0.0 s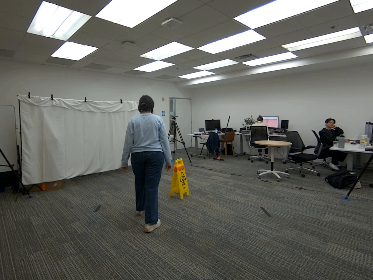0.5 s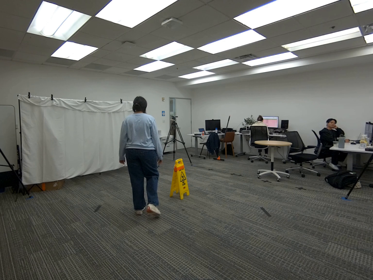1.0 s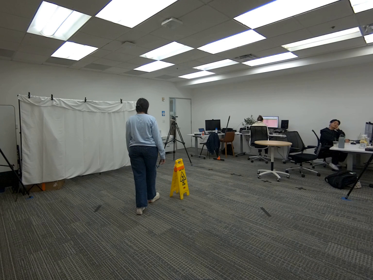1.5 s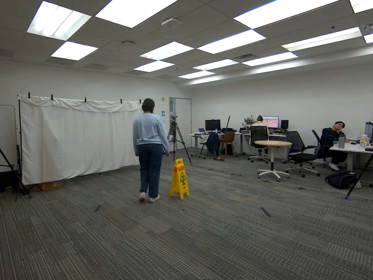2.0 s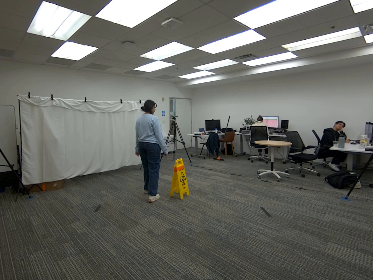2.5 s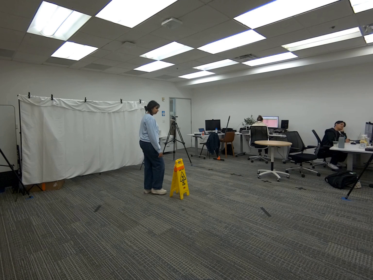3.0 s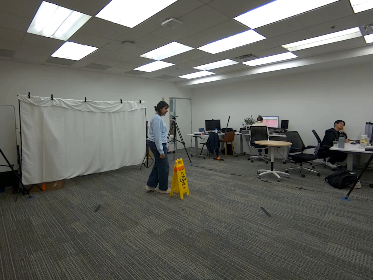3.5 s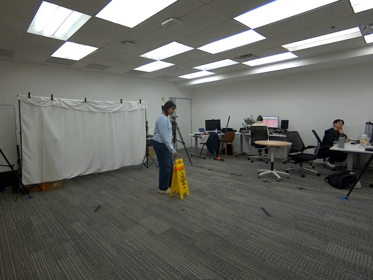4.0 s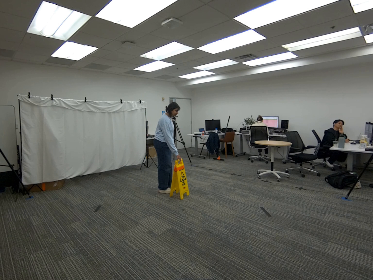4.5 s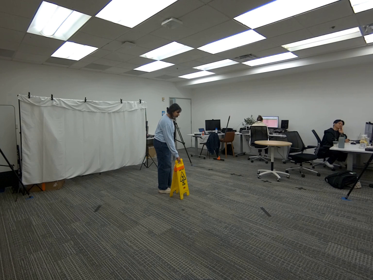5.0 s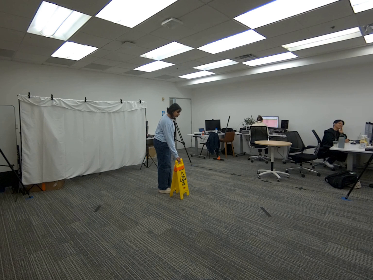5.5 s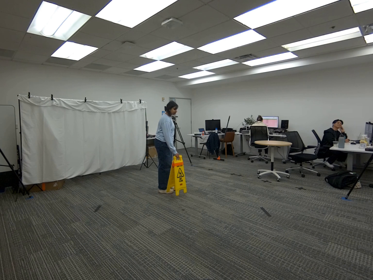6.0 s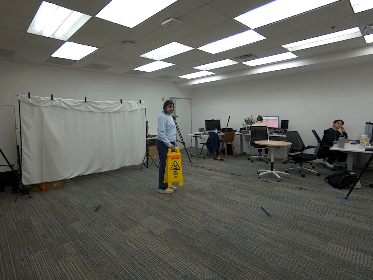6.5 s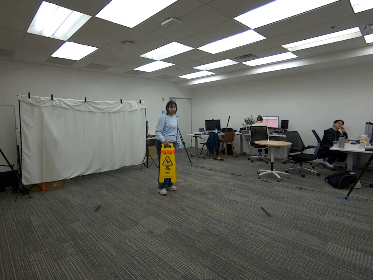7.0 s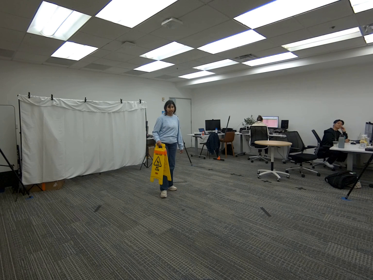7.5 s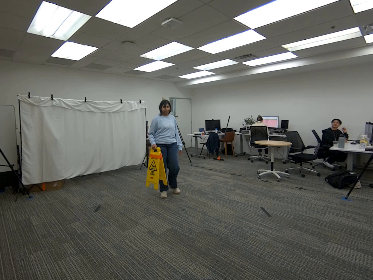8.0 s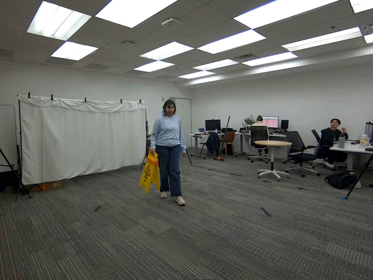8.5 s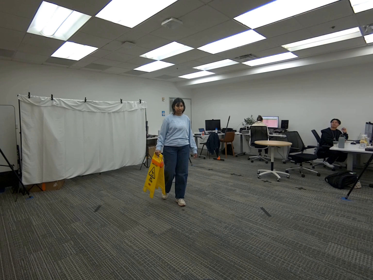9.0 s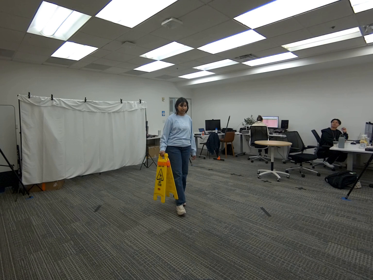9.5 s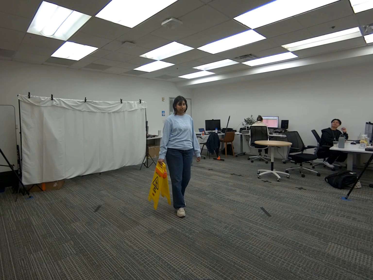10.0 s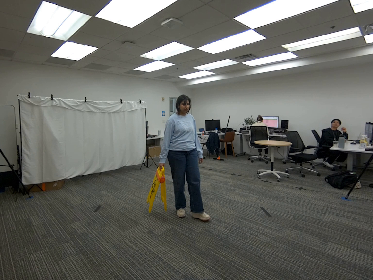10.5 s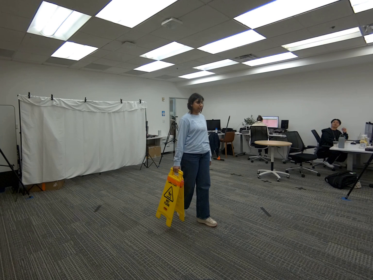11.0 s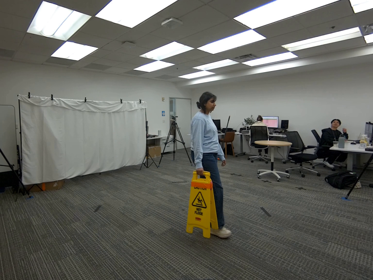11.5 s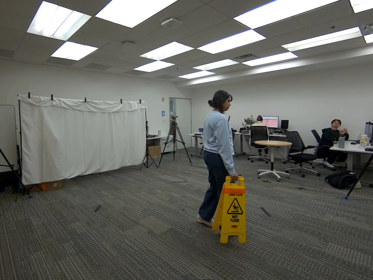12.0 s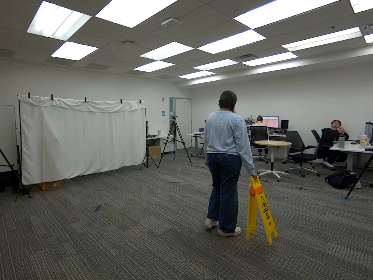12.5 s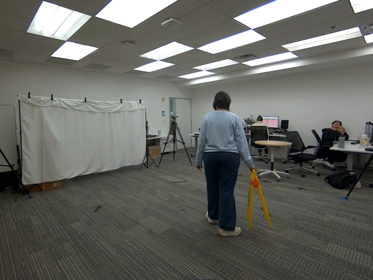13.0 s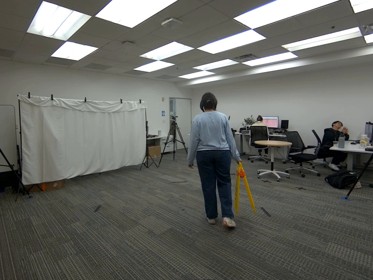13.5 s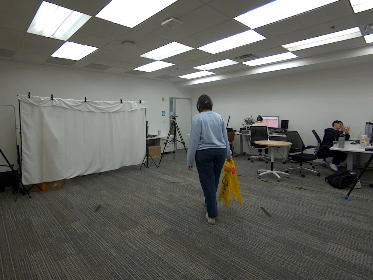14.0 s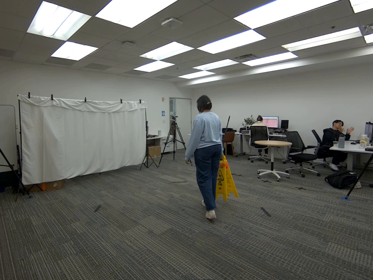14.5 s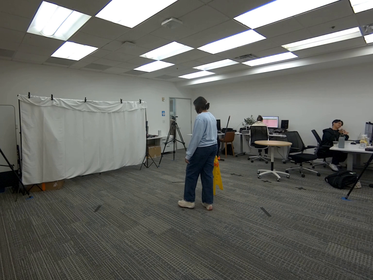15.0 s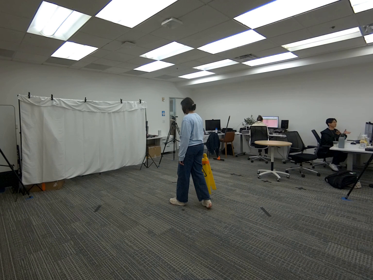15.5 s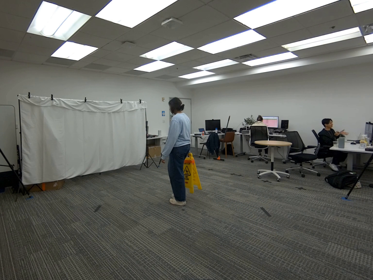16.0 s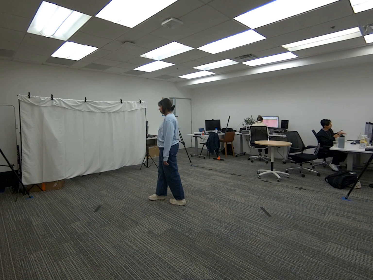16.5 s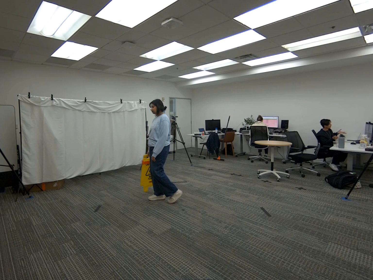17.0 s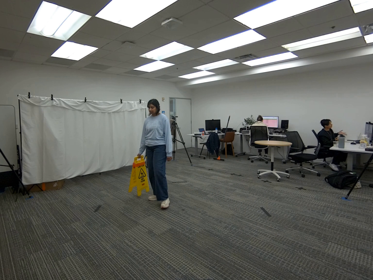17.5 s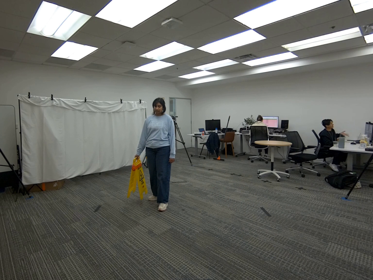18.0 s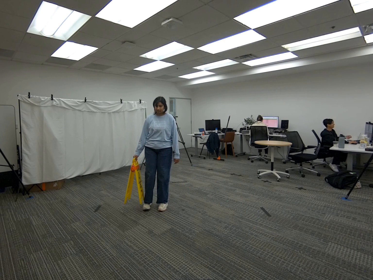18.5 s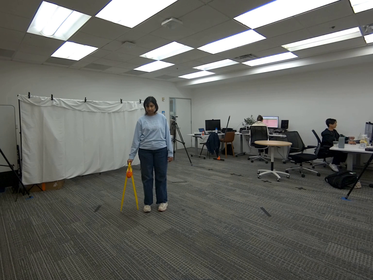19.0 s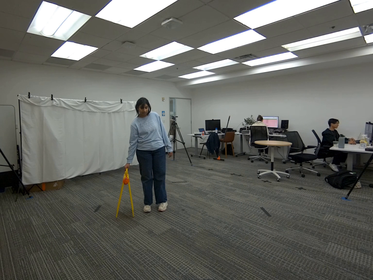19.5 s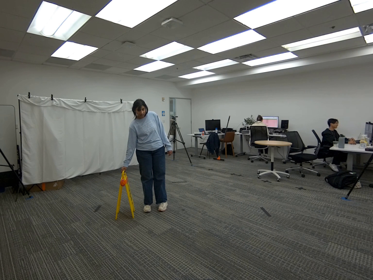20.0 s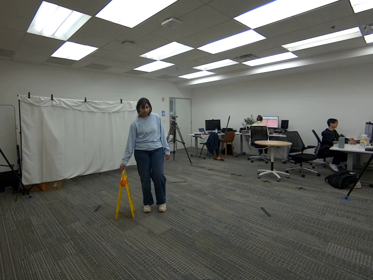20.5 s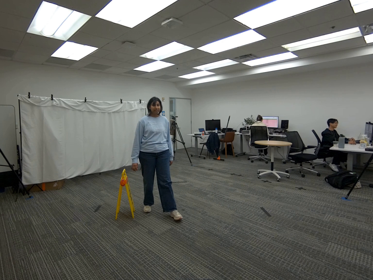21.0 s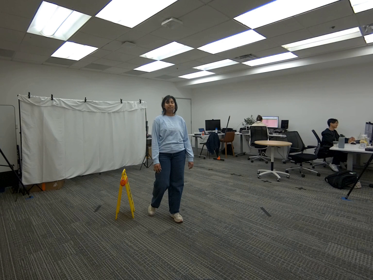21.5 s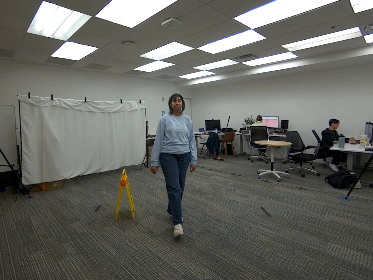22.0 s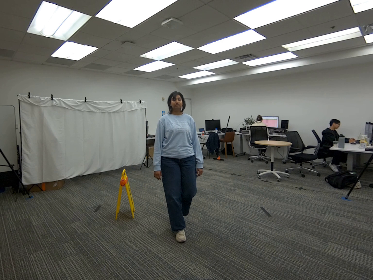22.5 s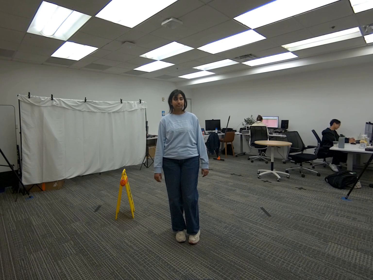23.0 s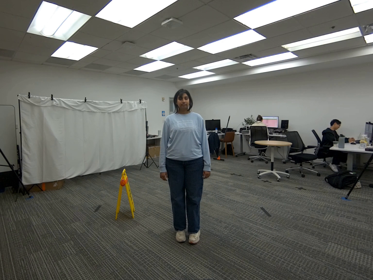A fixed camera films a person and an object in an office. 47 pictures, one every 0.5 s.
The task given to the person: Walk to the wet floor sign, pick it up with one hand and hold onto it while walking around for at least 10 seconds, then place it back on the floor.
